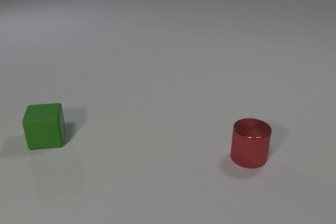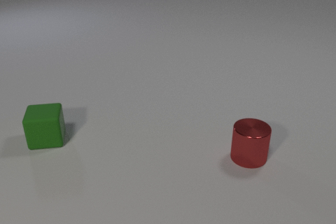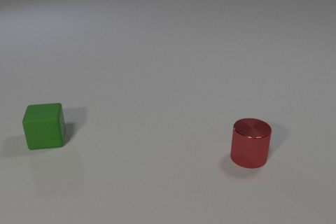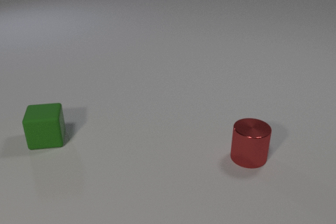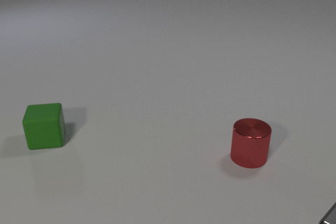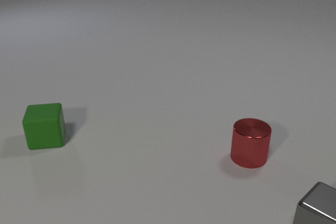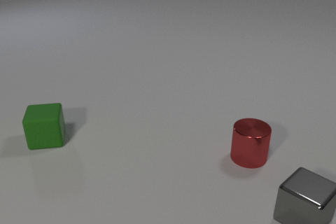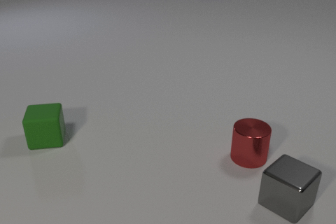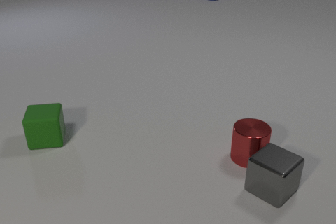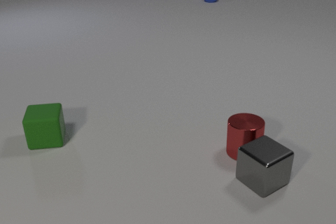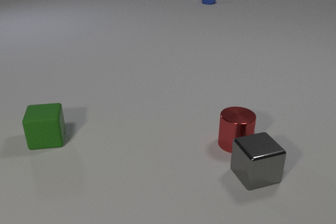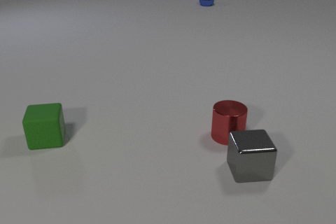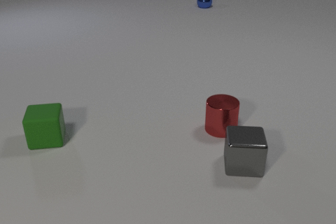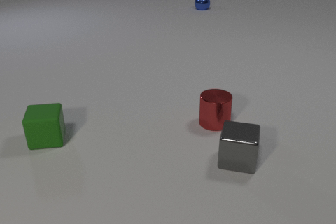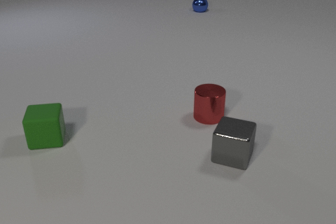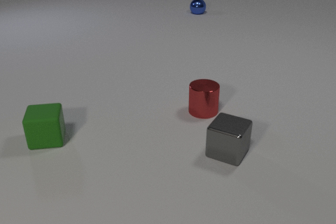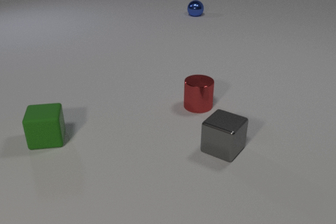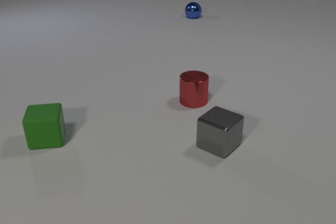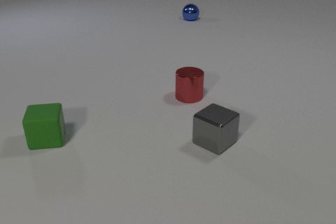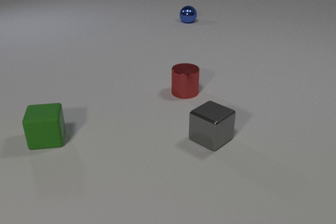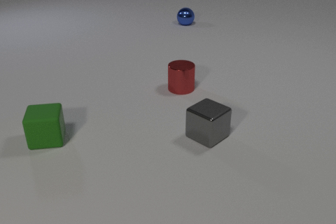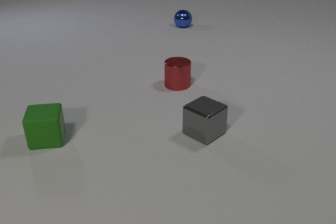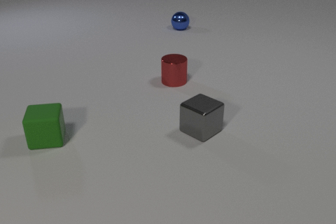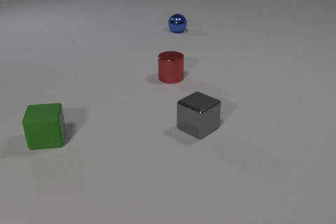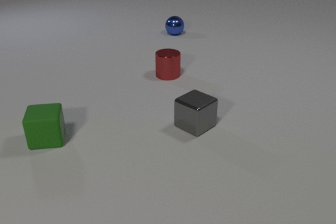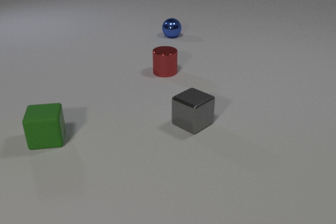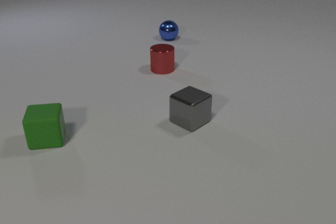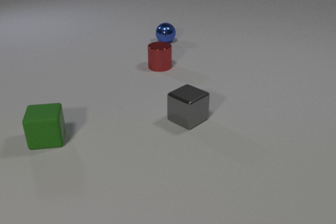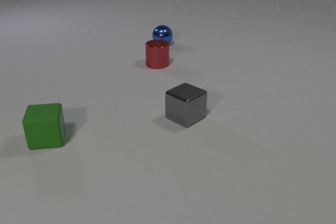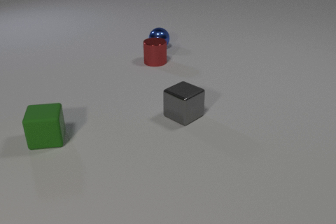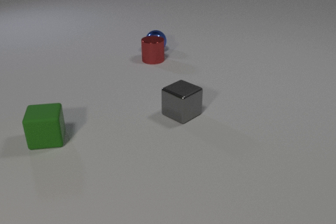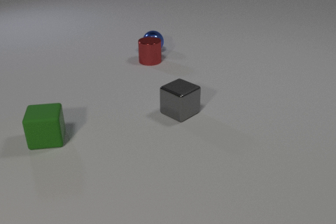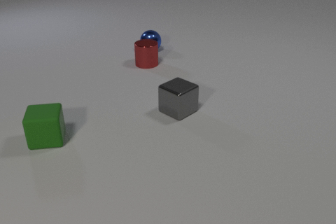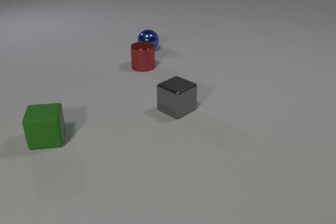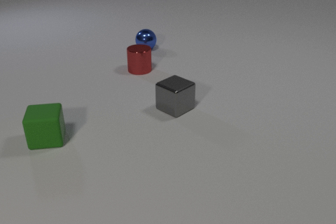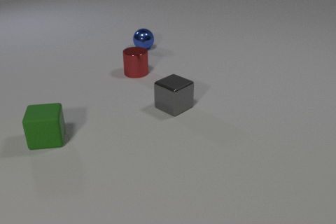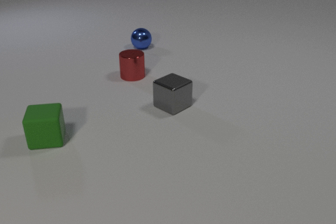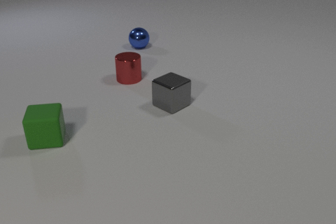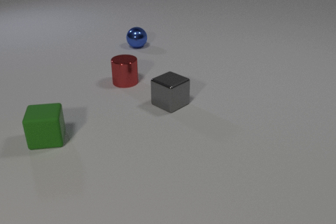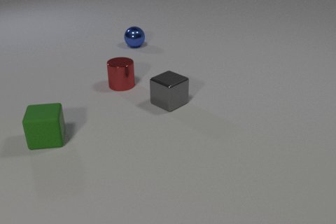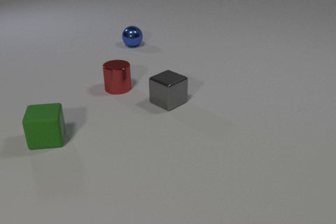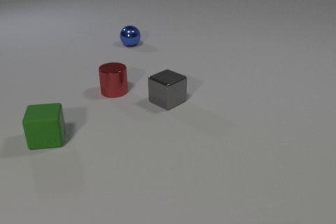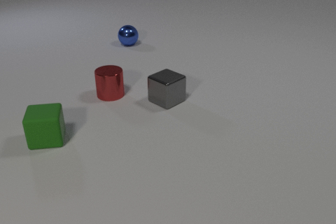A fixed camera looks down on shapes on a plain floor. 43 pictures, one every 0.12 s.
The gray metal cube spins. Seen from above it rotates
clockwise.
The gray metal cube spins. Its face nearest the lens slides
to the left.
0.00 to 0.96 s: The gray metal cube comes in at the bottom edge, slides to the left and away from the camera. The blue metal sphere comes in at the top edge, rolls toward the camera.
0.96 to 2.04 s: The gray metal cube slides away from the camera and to the left, spins clockwise seen from above by about 90 degrees, its near face sliding to the left. The red metal cylinder slides away from the camera and to the left. The blue metal sphere rolls toward the camera. The gray metal cube and the red metal cylinder collide.
2.04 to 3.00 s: The gray metal cube slides away from the camera and to the left. The red metal cylinder slides away from the camera and to the left. The blue metal sphere rolls toward the camera.
3.00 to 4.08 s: The gray metal cube slides away from the camera and to the left. The red metal cylinder slides to the left. The blue metal sphere rolls toward the camera and to the left. The red metal cylinder and the blue metal sphere collide.
4.08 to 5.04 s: The gray metal cube slides away from the camera and to the left. The red metal cylinder slides toward the camera and to the left. The blue metal sphere rolls to the left and away from the camera.
What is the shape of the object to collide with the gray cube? cylinder.
Are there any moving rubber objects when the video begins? no.
What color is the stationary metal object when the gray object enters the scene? red.
